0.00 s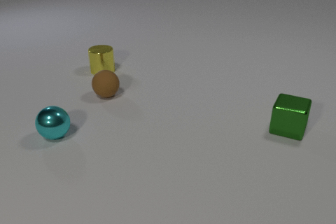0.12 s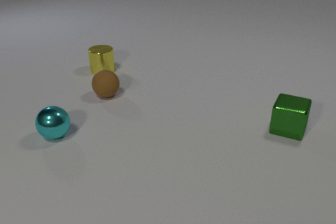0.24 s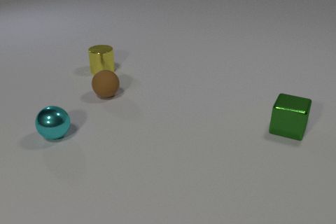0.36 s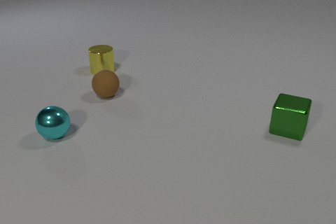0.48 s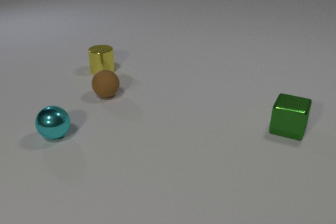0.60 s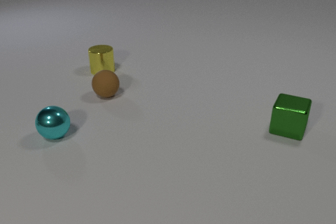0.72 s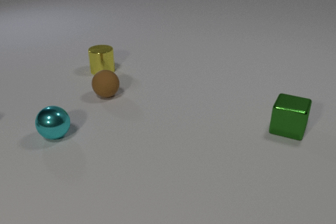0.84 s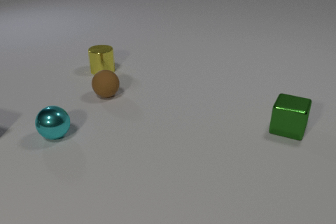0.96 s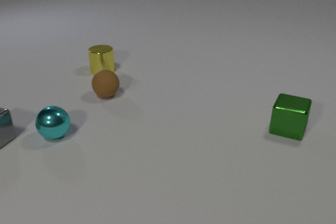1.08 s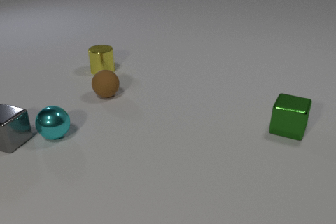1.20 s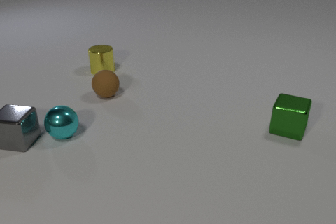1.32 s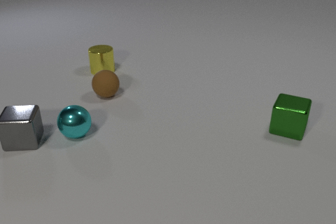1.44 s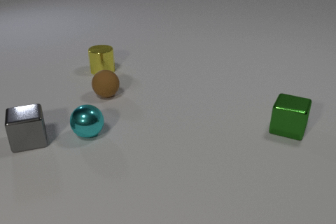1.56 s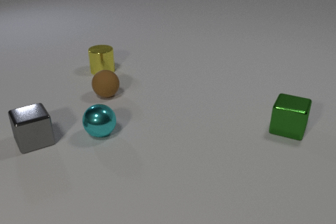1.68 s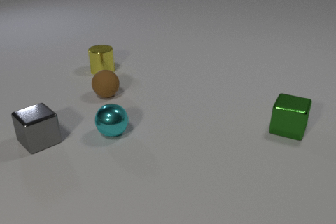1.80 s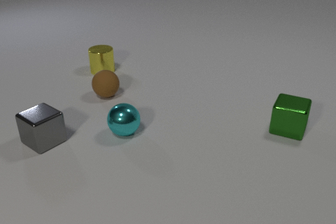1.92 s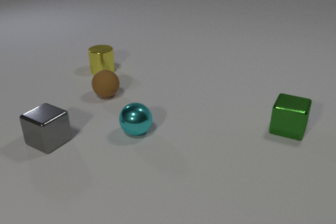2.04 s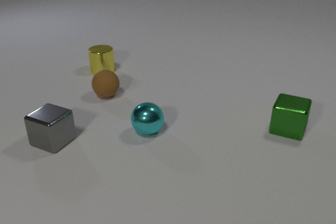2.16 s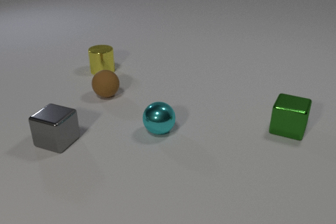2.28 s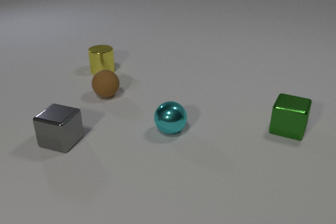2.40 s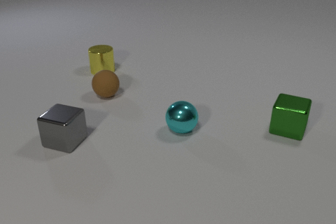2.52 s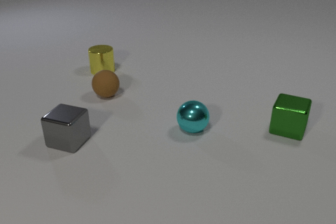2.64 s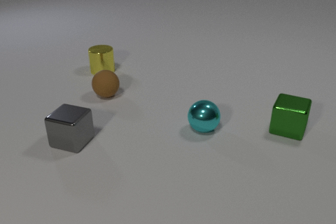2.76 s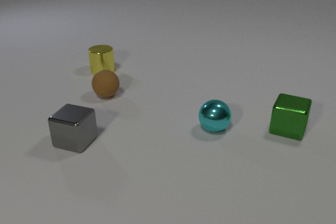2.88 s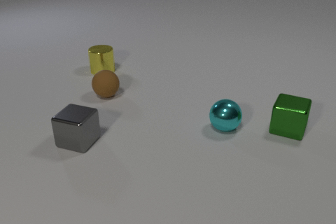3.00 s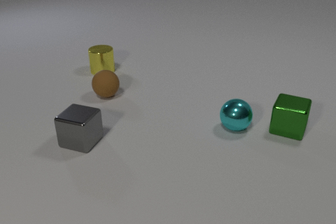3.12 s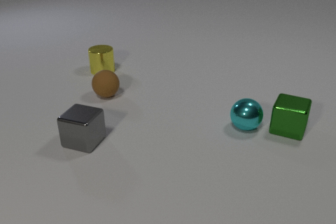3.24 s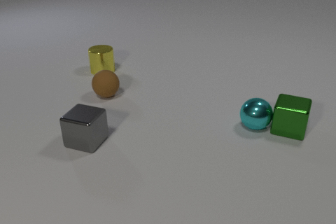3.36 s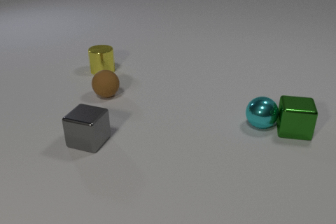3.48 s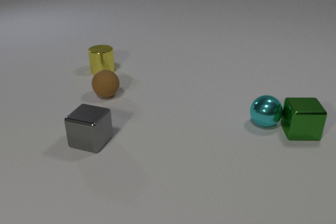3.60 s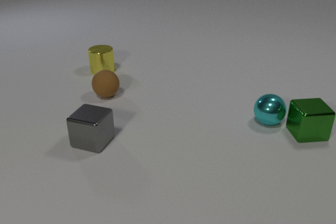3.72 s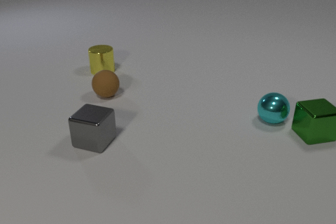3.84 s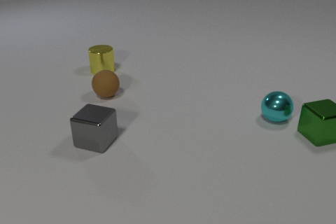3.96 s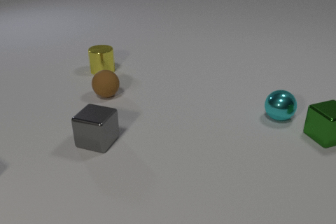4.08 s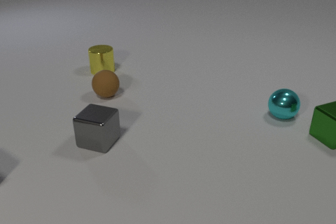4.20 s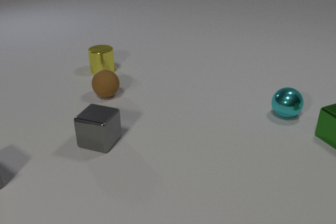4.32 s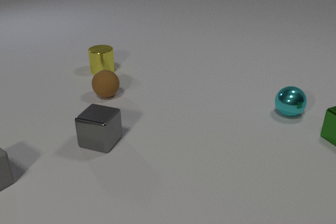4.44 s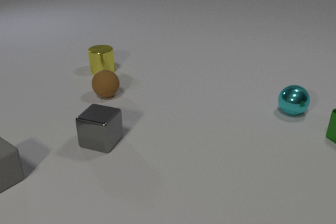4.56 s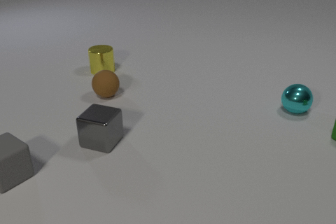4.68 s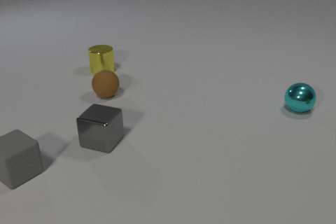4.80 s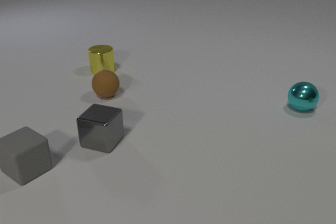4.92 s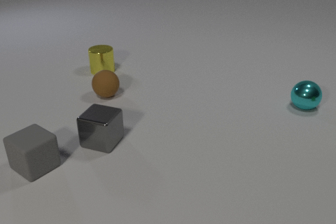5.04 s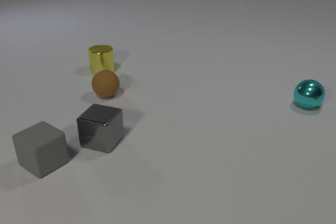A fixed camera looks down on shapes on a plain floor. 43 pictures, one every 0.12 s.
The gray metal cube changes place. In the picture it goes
to the right.
The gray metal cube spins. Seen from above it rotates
counterclockwise.
0.00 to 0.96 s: The gray metal cube comes in at the left edge, slides to the right.
0.96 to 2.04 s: The gray metal cube slides to the right, spins counterclockwise seen from above by about 90 degrees, its near face sliding to the right. The cyan metal sphere rolls to the right. The gray metal cube and the cyan metal sphere collide.
2.04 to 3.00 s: The gray metal cube slides to the right. The cyan metal sphere rolls to the right.
3.00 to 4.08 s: The gray metal cube slides to the right. The cyan metal sphere rolls to the right and away from the camera. The green metal cube slides to the right, spins counterclockwise seen from above by about 45 degrees, its near face sliding to the right. The cyan metal sphere and the green metal cube collide.
4.08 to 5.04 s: The cyan metal sphere rolls away from the camera and to the right. The green metal cube slides to the right, leaves at the right edge. The gray rubber cube comes in at the left edge, slides to the right.
What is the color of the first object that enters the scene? gray.
Are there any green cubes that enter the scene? no.
How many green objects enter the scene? 0.
